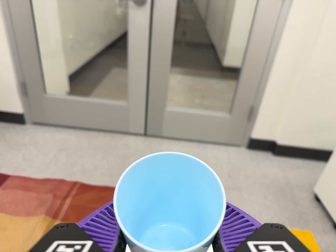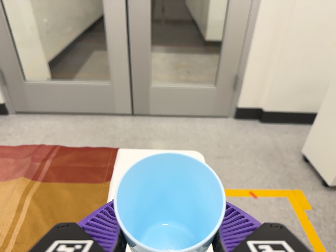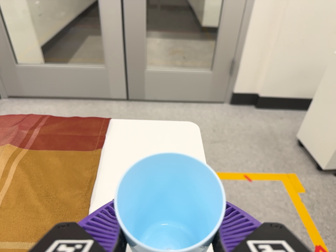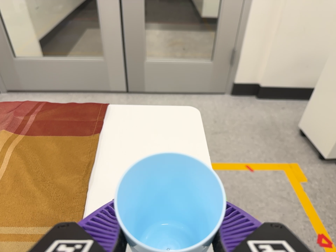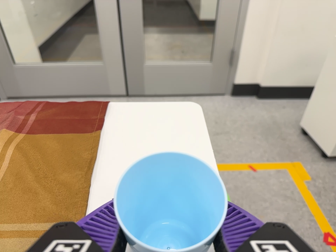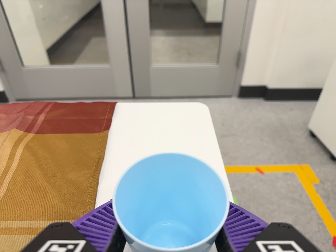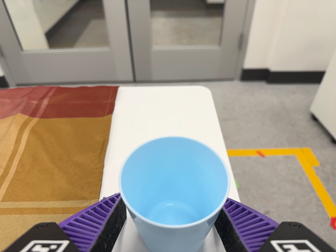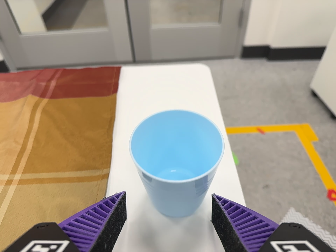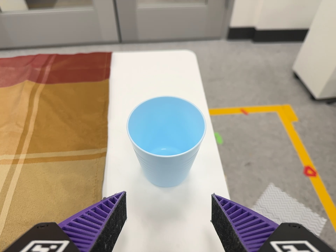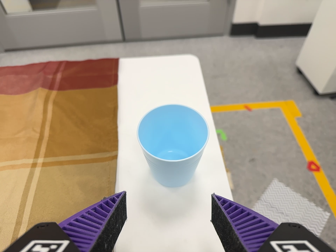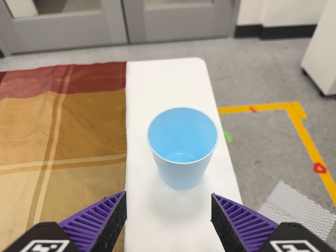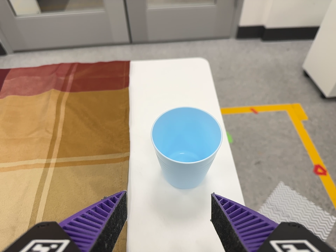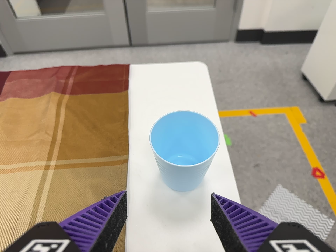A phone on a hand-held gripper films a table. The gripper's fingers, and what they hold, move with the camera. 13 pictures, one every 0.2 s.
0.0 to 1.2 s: The camera travels toward the bottom of its view, about 12 cm, so close, fixed things drift upward. Its aim tips toward the bottom of its view by about 10 degrees, and the scene shifts upward.
1.2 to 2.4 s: The camera travels backward, about 10 cm, so what stands in front gets smaller. Its aim tips toward the bottom of its view by about 10 degrees, and the scene shifts upward.
The film runs forward here.
